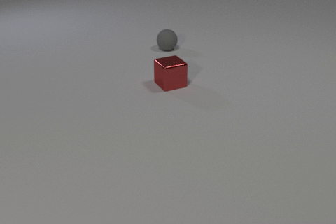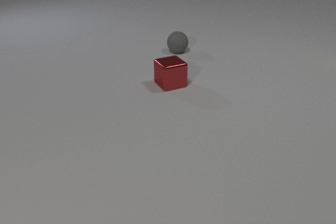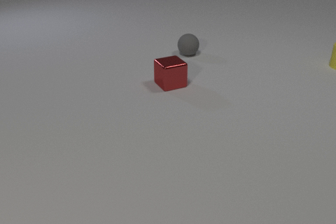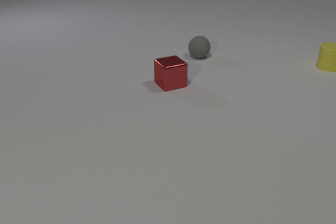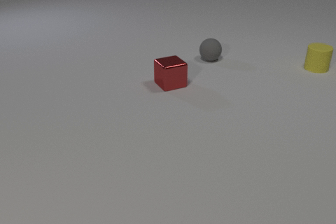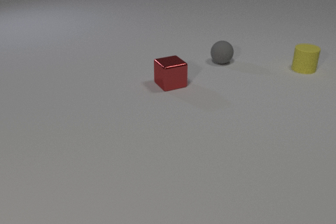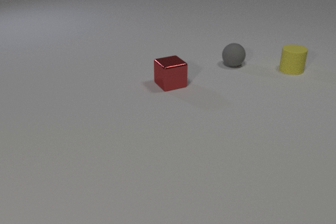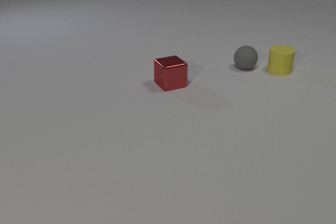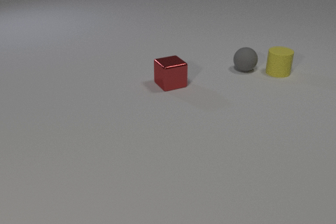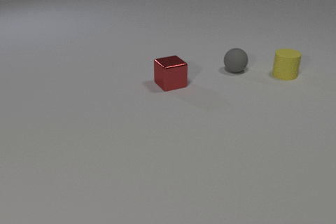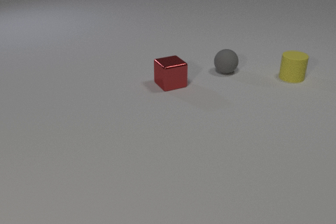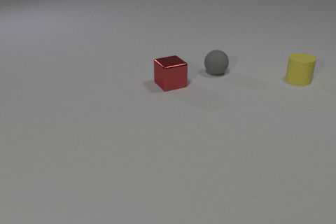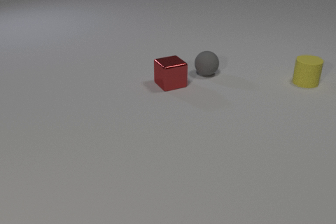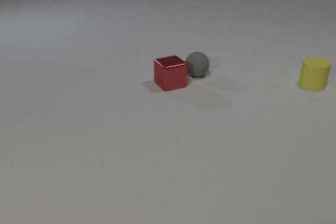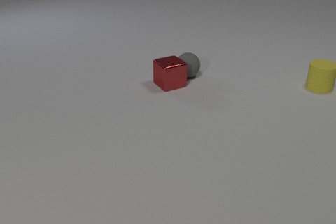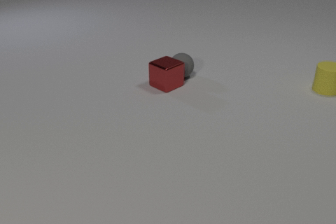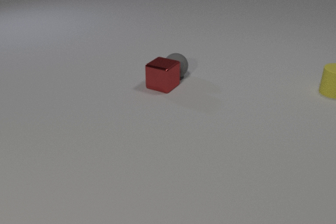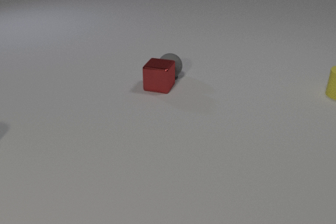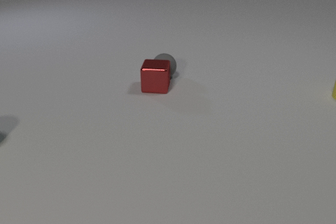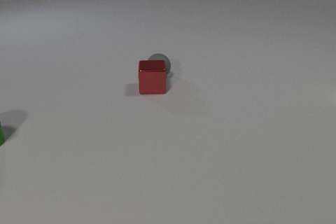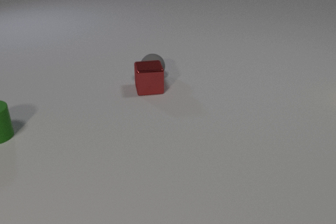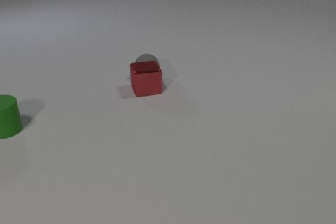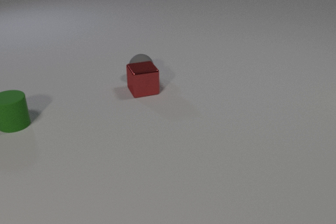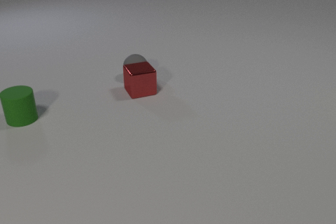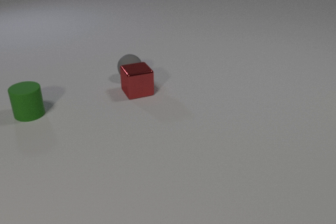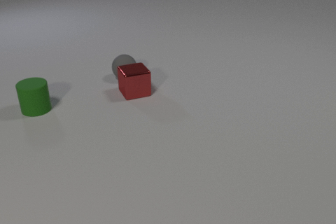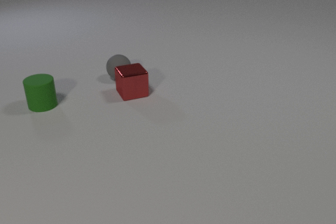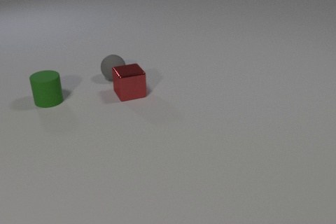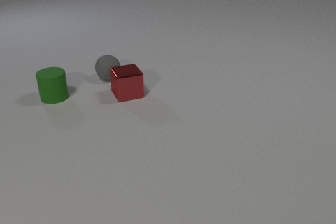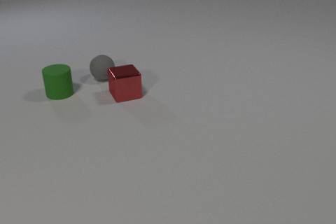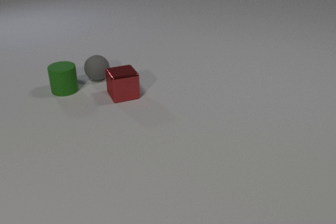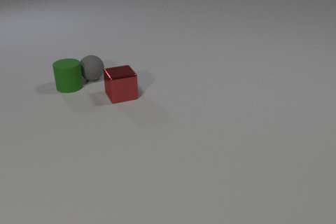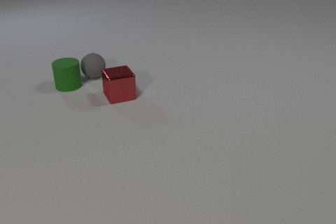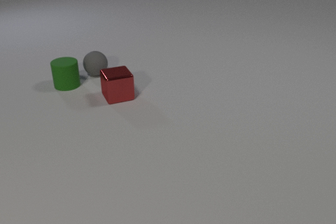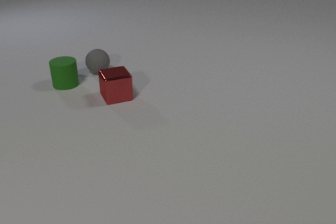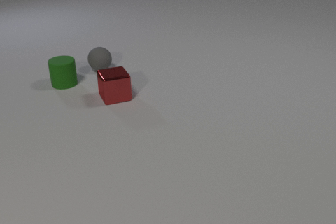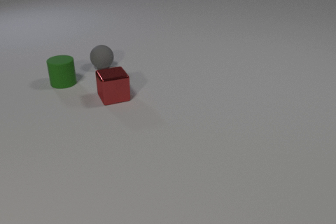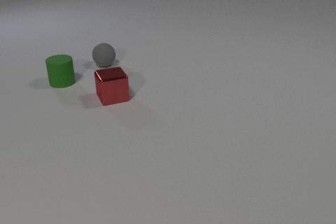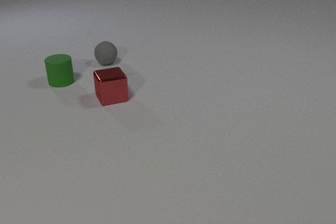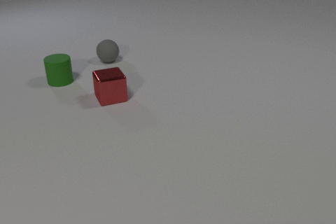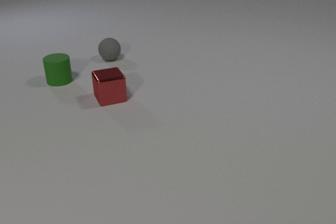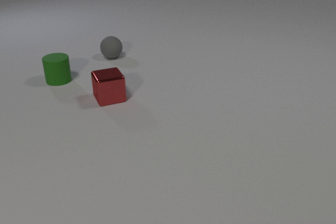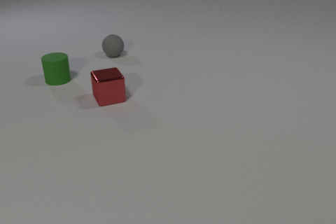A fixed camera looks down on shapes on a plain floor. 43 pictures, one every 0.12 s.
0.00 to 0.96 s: The yellow rubber cylinder comes in at the right edge, slides to the left and toward the camera. The gray rubber sphere rolls to the right and toward the camera. The yellow rubber cylinder and the gray rubber sphere collide.
0.96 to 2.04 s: The yellow rubber cylinder slides to the right and toward the camera. The gray rubber sphere rolls to the left. The red metal cube slides to the left and toward the camera, spins so that its near face slides to the right, counterclockwise seen from above. The gray rubber sphere and the red metal cube collide.
2.04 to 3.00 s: The yellow rubber cylinder slides to the right, leaves at the right edge. The gray rubber sphere rolls to the left. The red metal cube slides to the left and toward the camera, spins so that its near face slides to the right, counterclockwise seen from above. The green rubber cylinder comes in at the left edge, slides to the right and away from the camera.
3.00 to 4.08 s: The gray rubber sphere rolls to the left and away from the camera. The red metal cube slides to the left. The green rubber cylinder slides away from the camera and to the right. The gray rubber sphere and the green rubber cylinder collide.
4.08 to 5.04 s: The gray rubber sphere rolls away from the camera. The red metal cube slides to the left. The green rubber cylinder slides away from the camera and to the left.
What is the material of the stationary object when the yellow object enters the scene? metal.
How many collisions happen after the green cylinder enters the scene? 1.
Are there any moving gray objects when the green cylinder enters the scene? yes.
